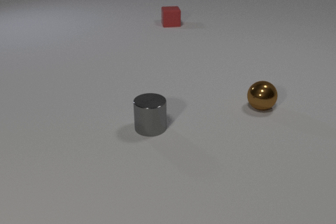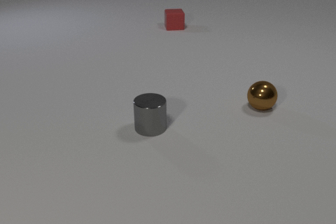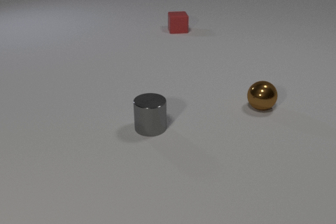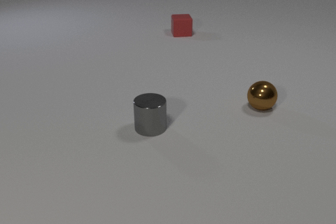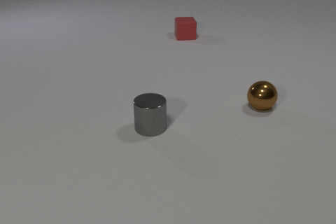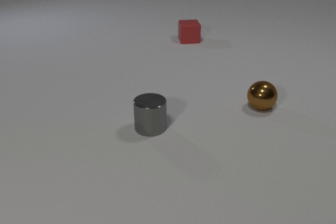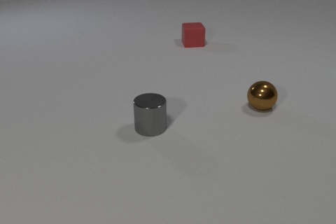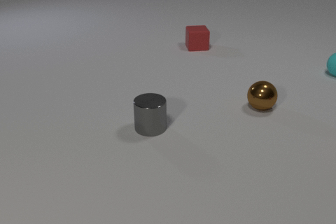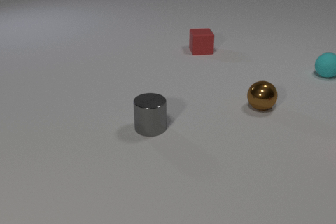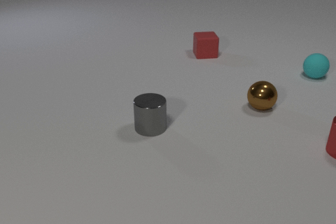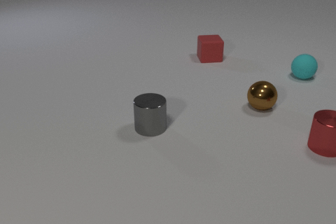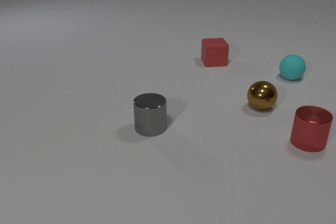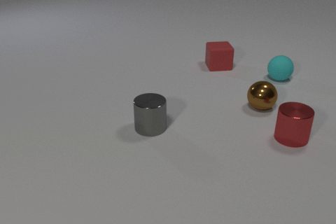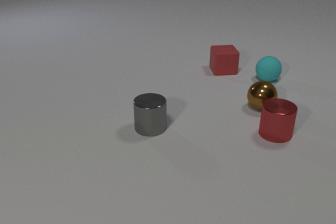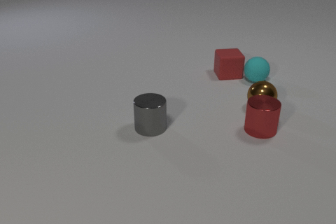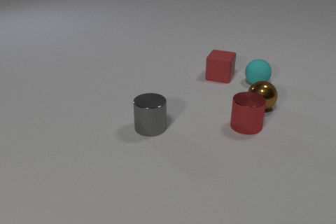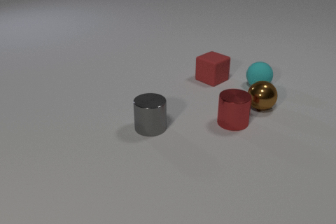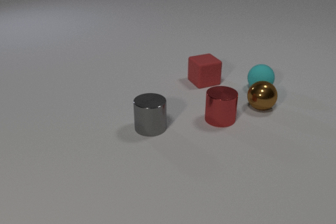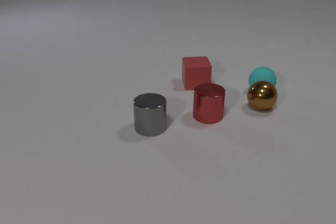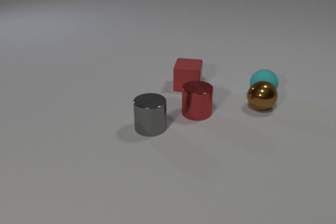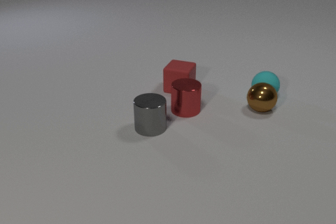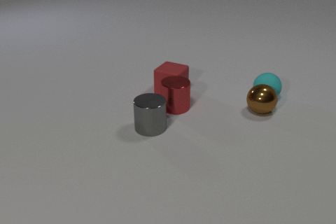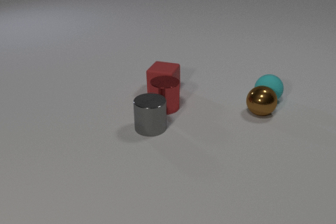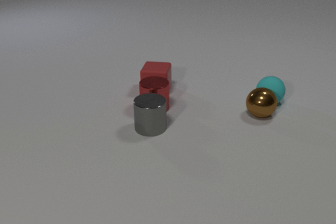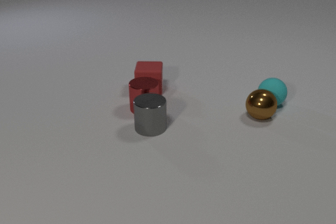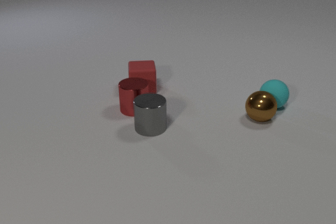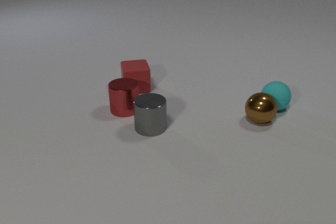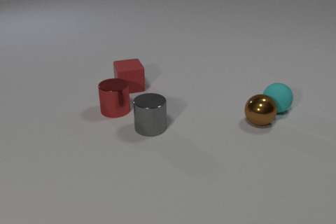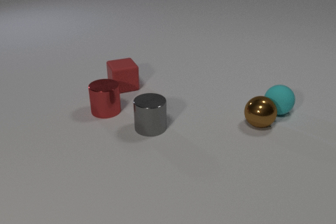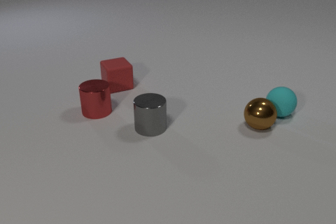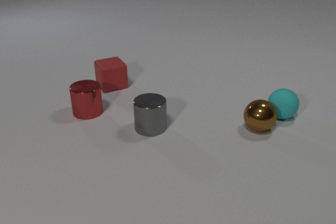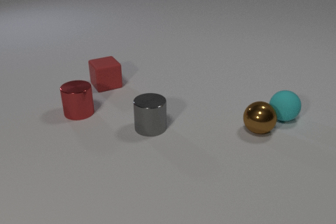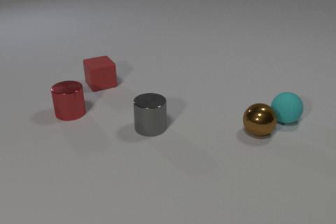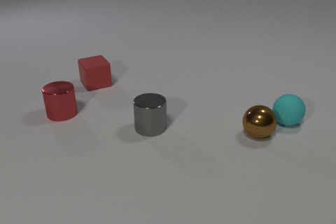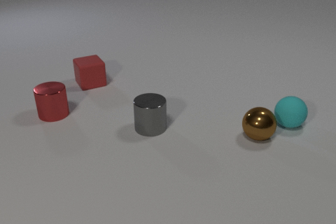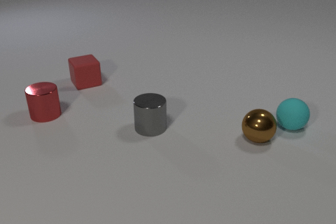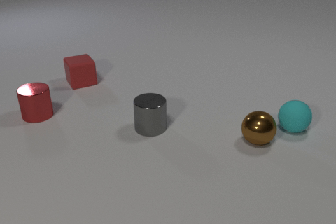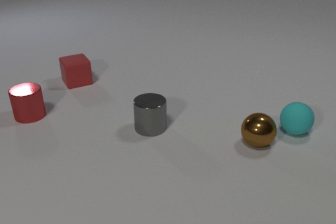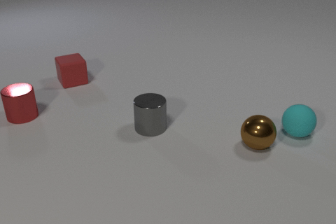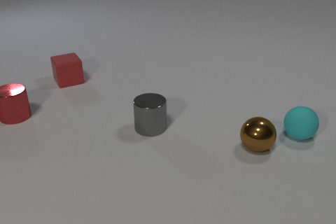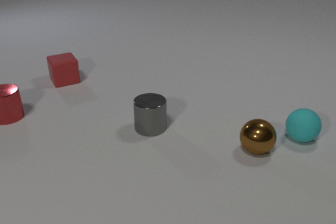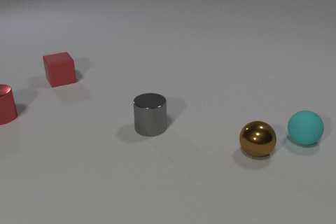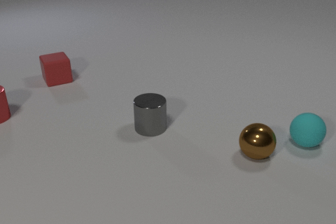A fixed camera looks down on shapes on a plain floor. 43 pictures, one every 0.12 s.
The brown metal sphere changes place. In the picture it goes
toward the camera.
The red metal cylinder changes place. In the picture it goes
to the left.
0.00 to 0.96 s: The red rubber cube slides toward the camera. The cyan rubber sphere comes in at the right edge, rolls to the left and toward the camera.
0.96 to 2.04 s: The red rubber cube slides toward the camera, spins clockwise seen from above by about 75 degrees, its near face sliding to the left. The cyan rubber sphere rolls to the left and toward the camera. The red metal cylinder comes in at the right edge, slides to the left. The red rubber cube and the cyan rubber sphere collide.
2.04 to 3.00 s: The red rubber cube slides to the left. The cyan rubber sphere rolls toward the camera. The red metal cylinder slides to the left. The brown metal sphere rolls toward the camera. The cyan rubber sphere and the brown metal sphere collide. The red rubber cube and the red metal cylinder collide.
3.00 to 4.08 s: The red rubber cube slides to the left, spins counterclockwise seen from above by about 15 degrees, its near face sliding to the right. The cyan rubber sphere rolls toward the camera and to the right. The red metal cylinder slides to the left. The brown metal sphere rolls toward the camera.
4.08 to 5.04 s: The red rubber cube slides to the left and away from the camera. The cyan rubber sphere rolls toward the camera and to the right. The red metal cylinder slides to the left. The brown metal sphere rolls toward the camera.
What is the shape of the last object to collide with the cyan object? sphere.
How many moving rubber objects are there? 2.
Are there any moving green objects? no.
